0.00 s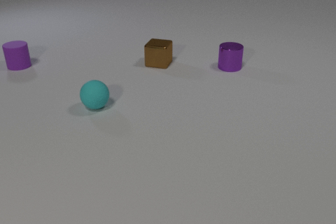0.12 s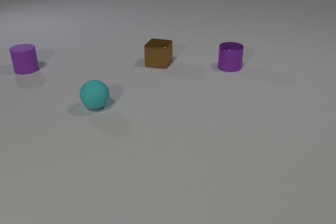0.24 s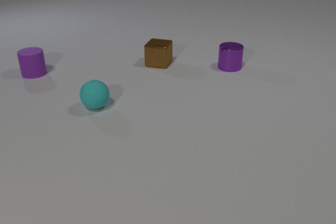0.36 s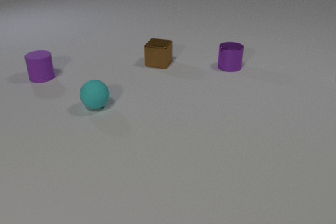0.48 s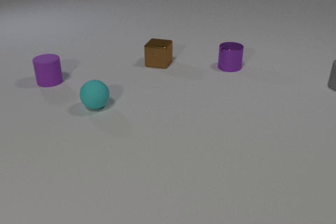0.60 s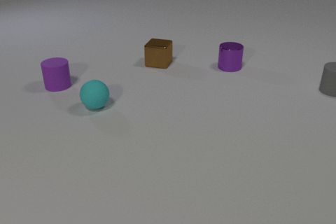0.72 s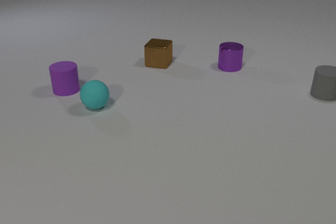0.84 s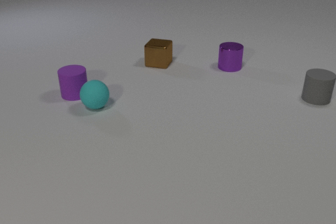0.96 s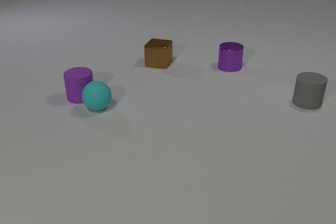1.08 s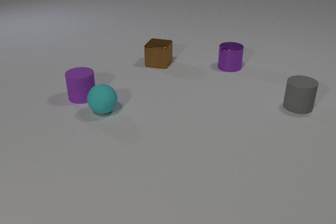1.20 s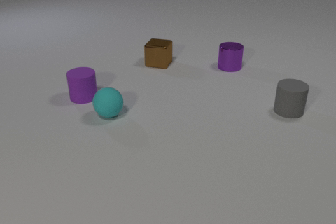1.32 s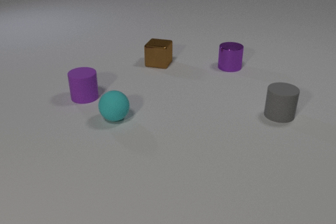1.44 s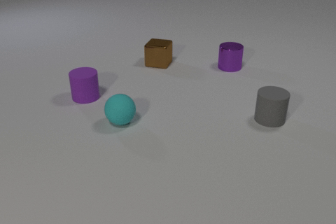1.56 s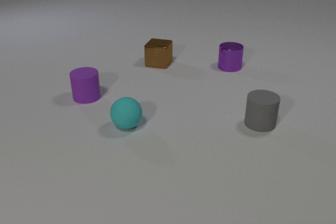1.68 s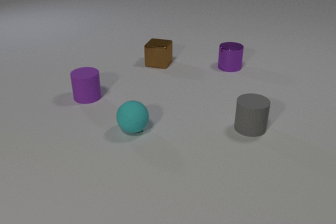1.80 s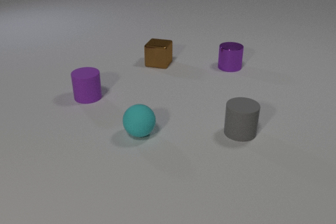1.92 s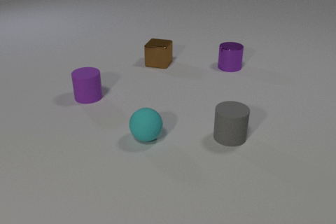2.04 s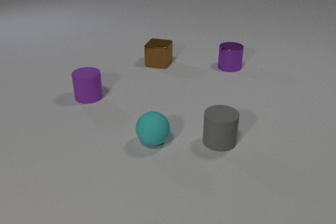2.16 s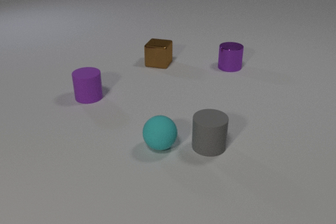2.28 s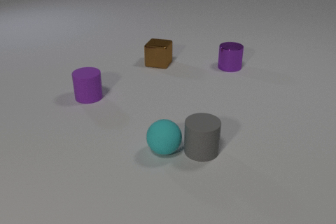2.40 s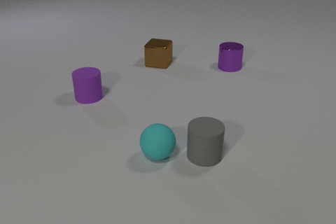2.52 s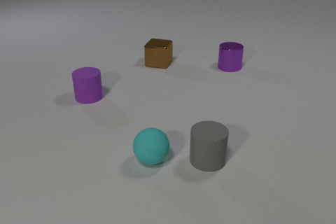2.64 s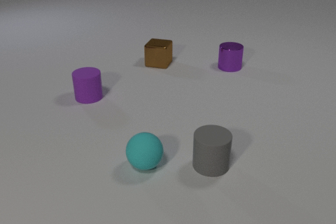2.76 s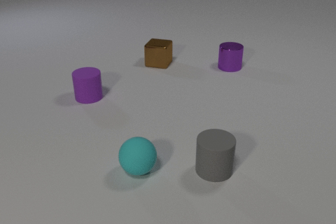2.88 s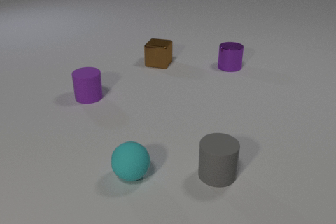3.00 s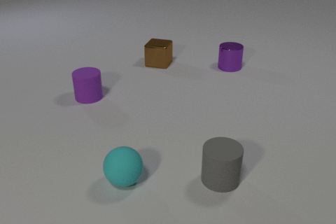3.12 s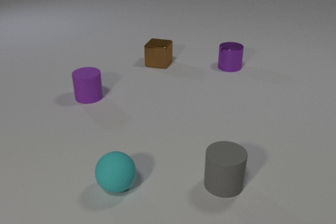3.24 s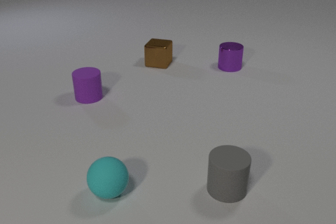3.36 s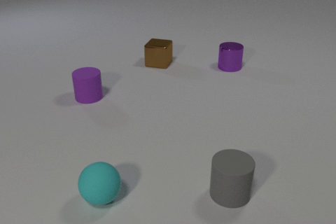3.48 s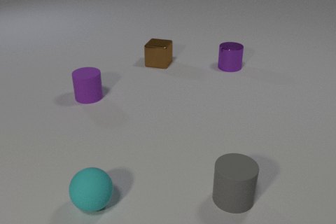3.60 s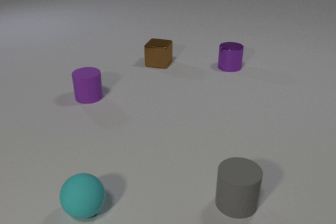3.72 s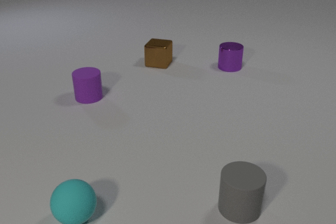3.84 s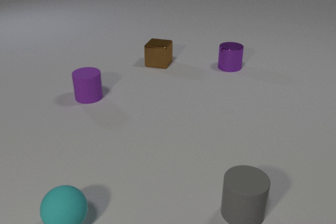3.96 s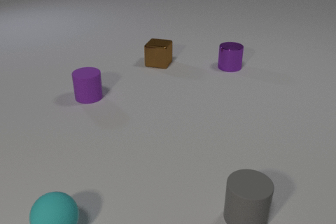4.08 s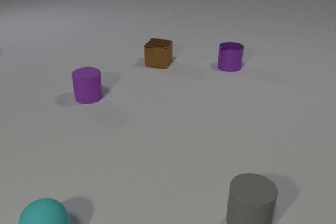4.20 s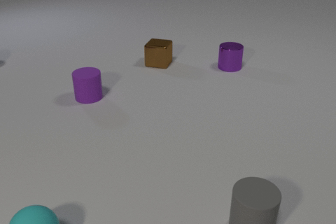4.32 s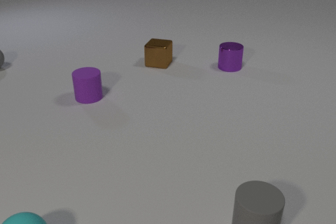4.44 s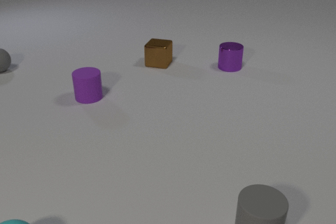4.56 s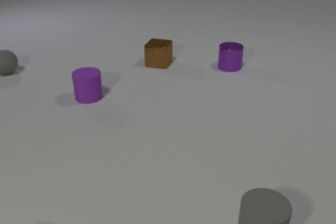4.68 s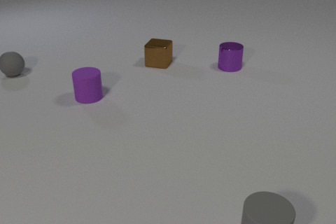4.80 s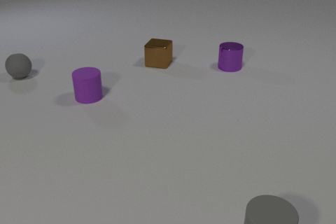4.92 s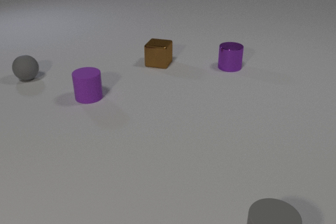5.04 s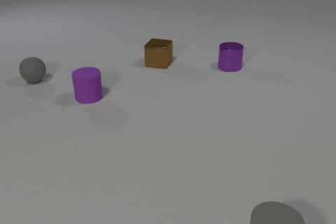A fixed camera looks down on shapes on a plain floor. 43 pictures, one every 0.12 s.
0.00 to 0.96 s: The purple rubber cylinder slides toward the camera and to the right. The gray rubber cylinder comes in at the right edge, slides toward the camera and to the left. The purple rubber cylinder and the cyan rubber sphere collide.
0.96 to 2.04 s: The purple rubber cylinder slides to the right. The cyan rubber sphere rolls toward the camera and to the right. The gray rubber cylinder slides toward the camera and to the left.
2.04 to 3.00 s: The cyan rubber sphere rolls toward the camera and to the left. The gray rubber cylinder slides toward the camera. The cyan rubber sphere and the gray rubber cylinder collide.
3.00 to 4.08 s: The cyan rubber sphere rolls to the left and toward the camera. The gray rubber cylinder slides toward the camera and to the right.
4.08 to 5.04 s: The cyan rubber sphere rolls to the left and toward the camera, leaves at the bottom edge. The gray rubber sphere comes in at the left edge, rolls toward the camera and to the right. The gray rubber cylinder slides toward the camera and to the right.
How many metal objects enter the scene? 0.
What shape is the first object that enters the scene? cylinder.
What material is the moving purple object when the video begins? rubber.
